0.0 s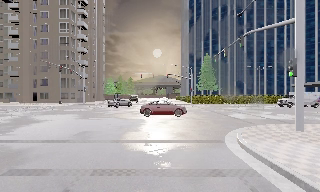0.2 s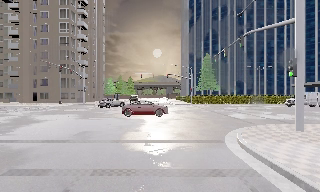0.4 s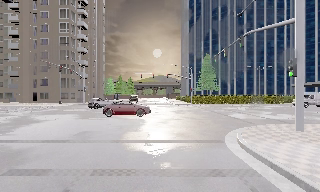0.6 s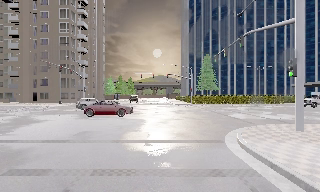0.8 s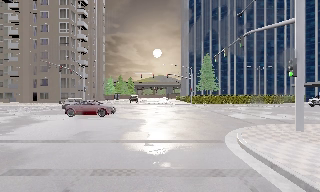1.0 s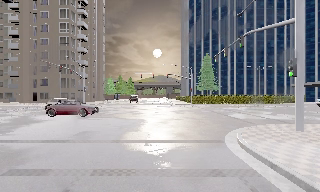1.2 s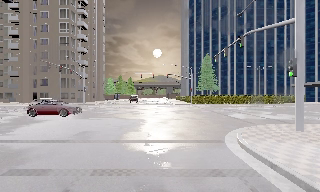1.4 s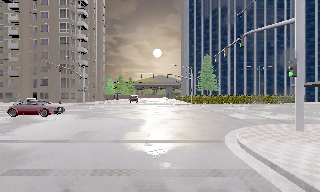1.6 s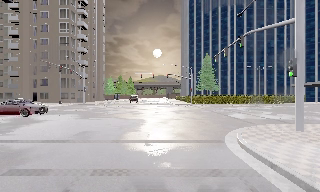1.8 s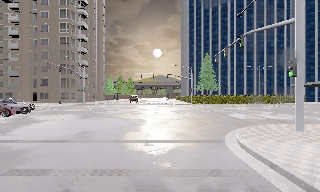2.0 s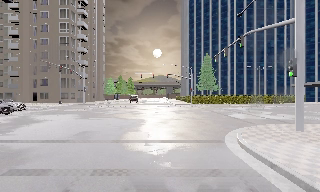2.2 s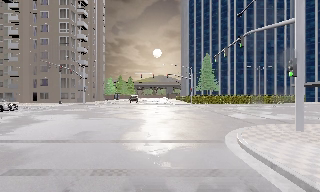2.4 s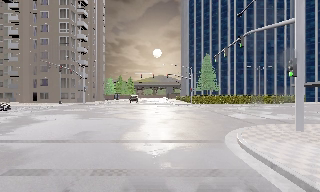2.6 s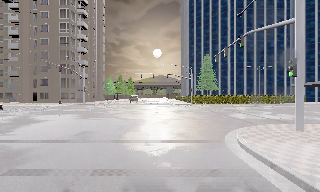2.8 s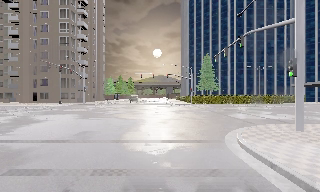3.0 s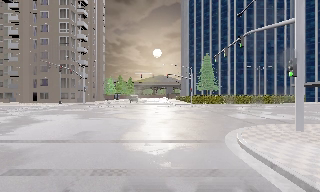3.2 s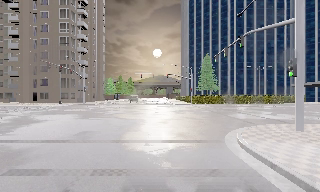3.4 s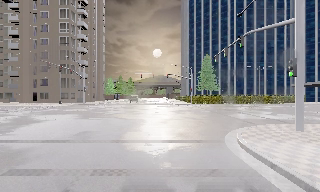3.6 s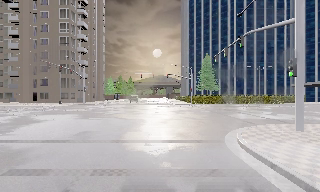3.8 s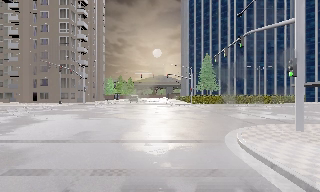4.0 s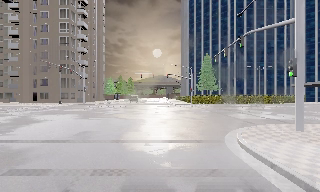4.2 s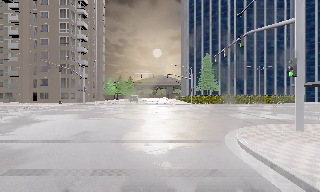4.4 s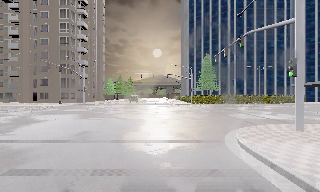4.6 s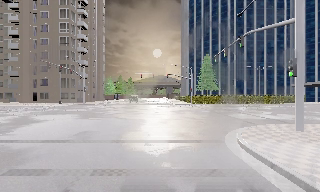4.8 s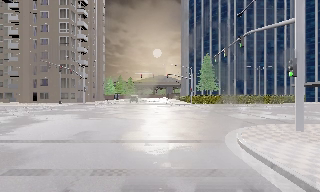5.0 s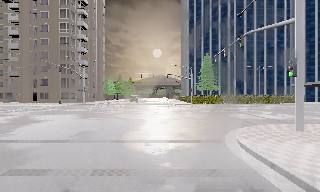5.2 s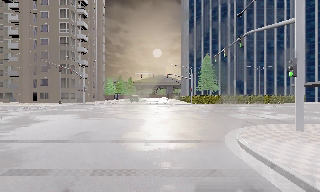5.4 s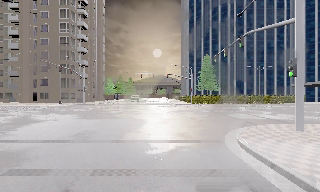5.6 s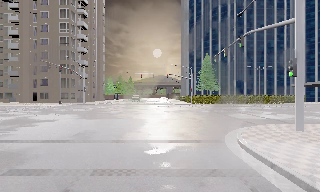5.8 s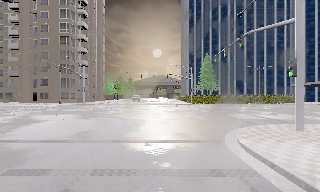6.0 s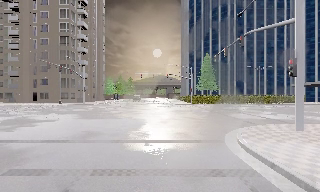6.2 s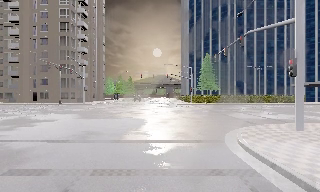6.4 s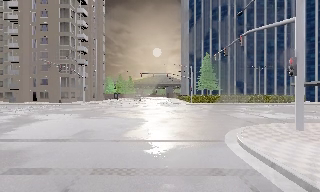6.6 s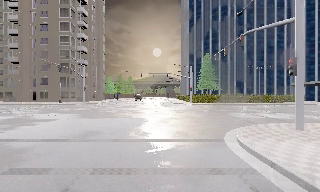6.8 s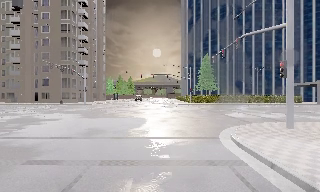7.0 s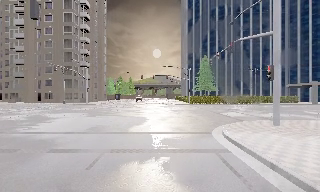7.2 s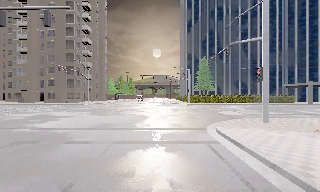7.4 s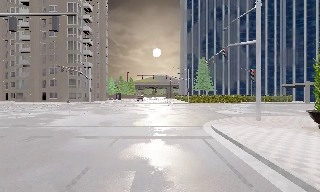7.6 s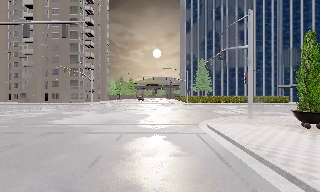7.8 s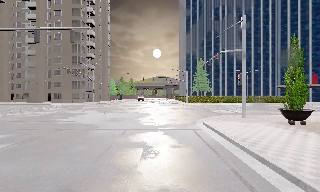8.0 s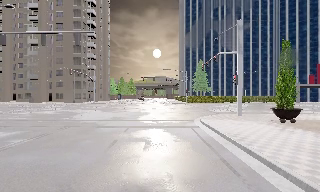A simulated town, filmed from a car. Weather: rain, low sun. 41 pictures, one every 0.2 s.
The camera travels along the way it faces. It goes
backward.
0.0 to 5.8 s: The camera keeps its place and its aim.
5.8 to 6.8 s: The camera travels backward, about 0.5 m, so what stands in front gets smaller. It gains speed.
6.8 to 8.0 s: The camera travels backward, about 5 m, so what stands in front gets smaller.
The film runs backward here.
